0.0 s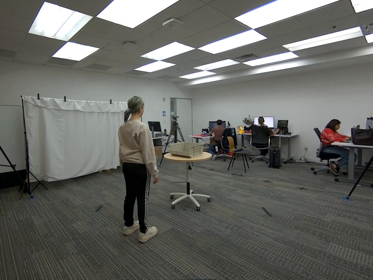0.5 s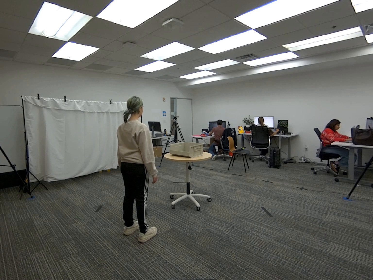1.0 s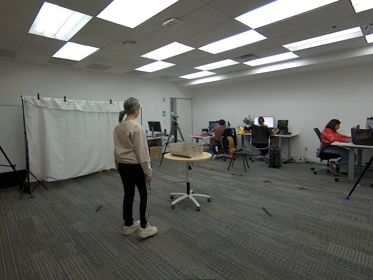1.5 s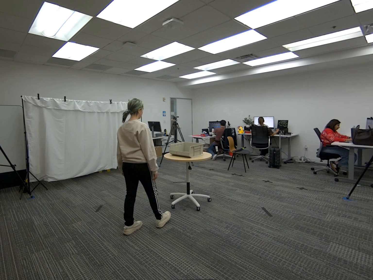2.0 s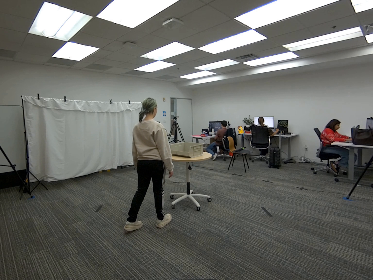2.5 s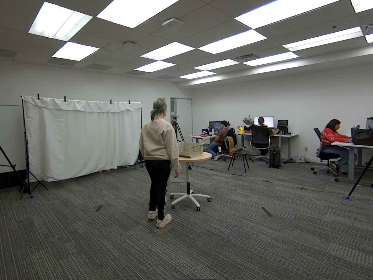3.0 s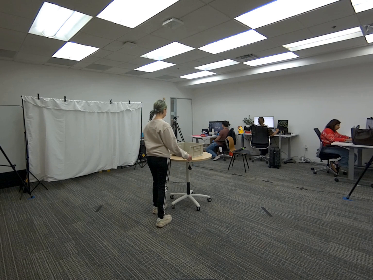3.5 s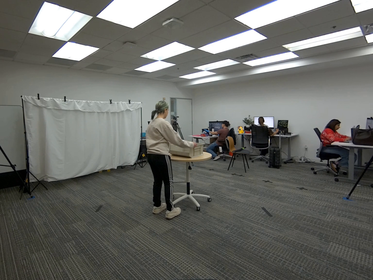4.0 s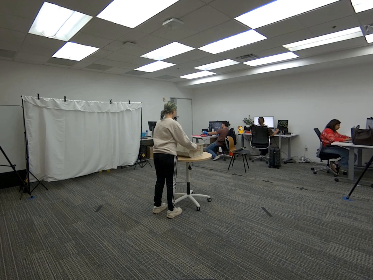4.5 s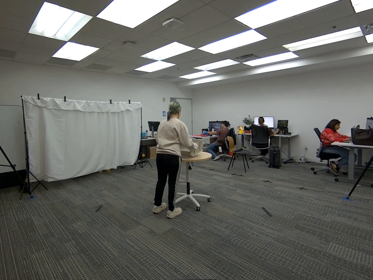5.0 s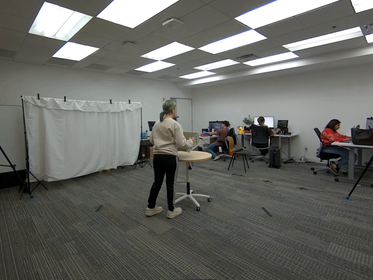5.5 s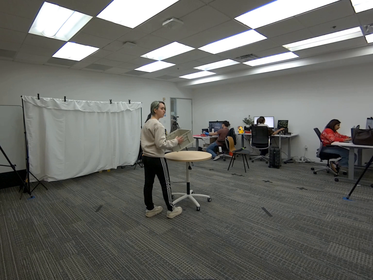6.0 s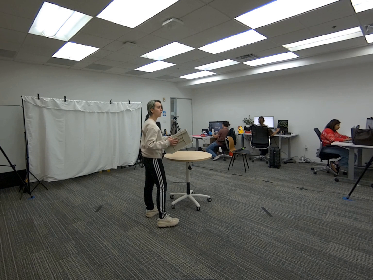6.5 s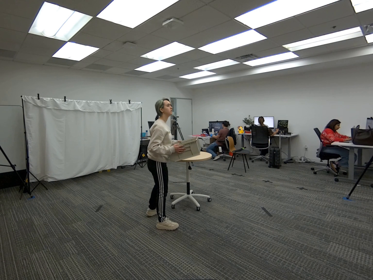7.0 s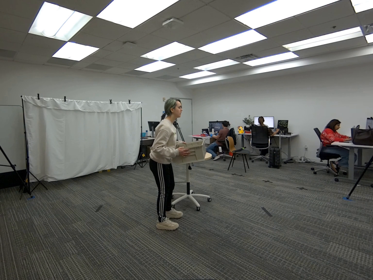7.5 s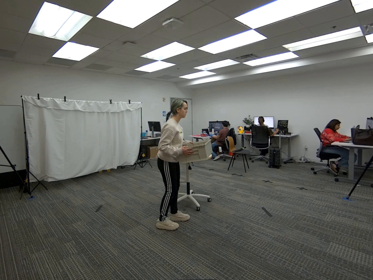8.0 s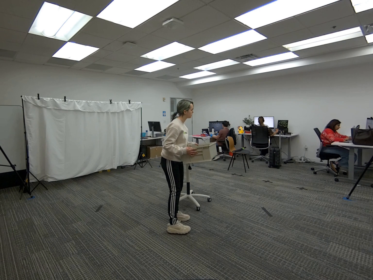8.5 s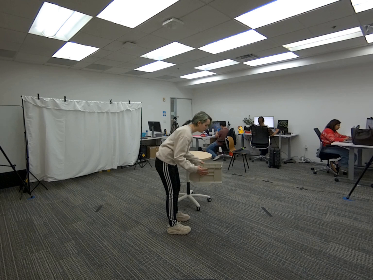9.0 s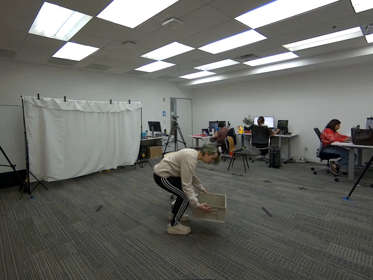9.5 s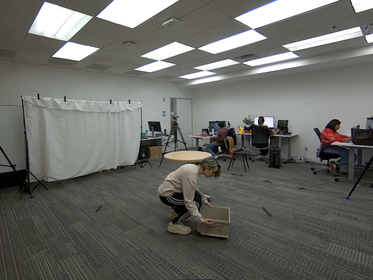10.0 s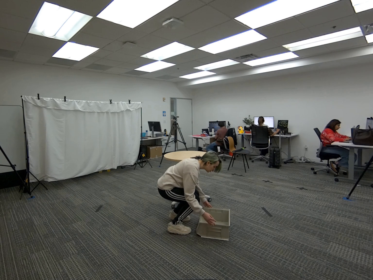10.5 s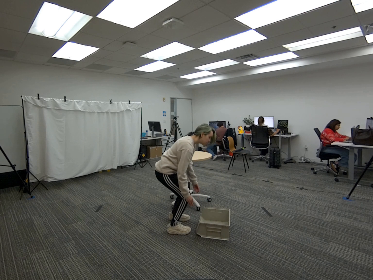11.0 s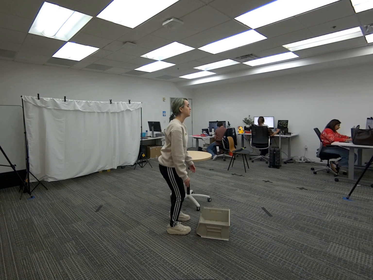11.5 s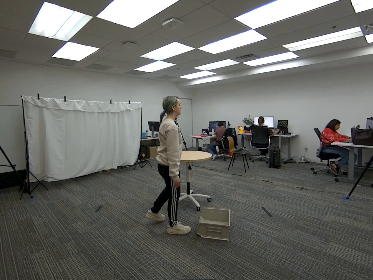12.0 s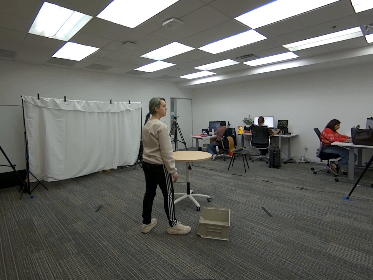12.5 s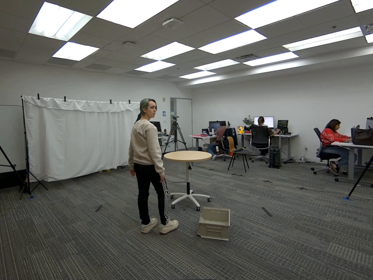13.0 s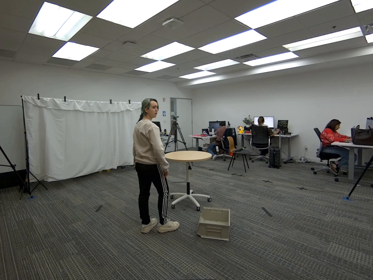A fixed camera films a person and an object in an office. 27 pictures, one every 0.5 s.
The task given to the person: Walk over to the beige bin on the round table and pick up the beige bin using both hands and place the beige bin on the ground.
